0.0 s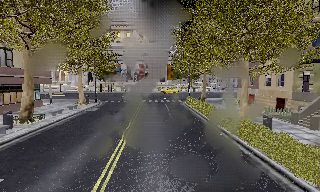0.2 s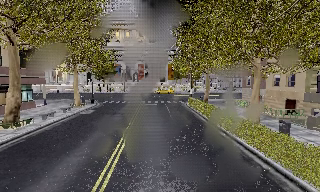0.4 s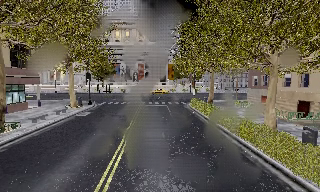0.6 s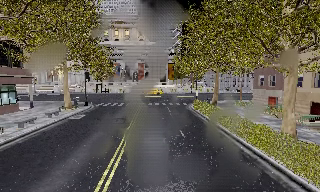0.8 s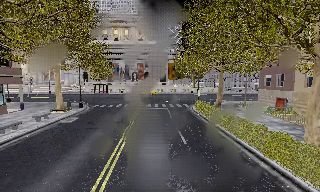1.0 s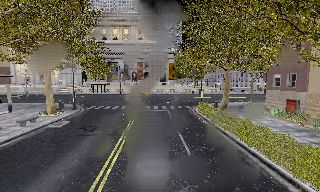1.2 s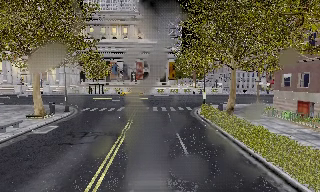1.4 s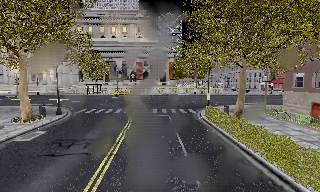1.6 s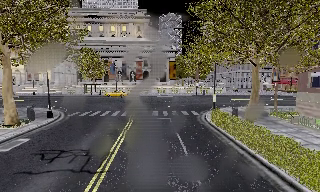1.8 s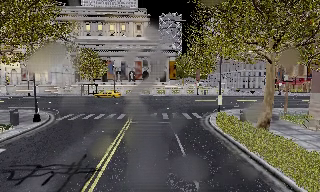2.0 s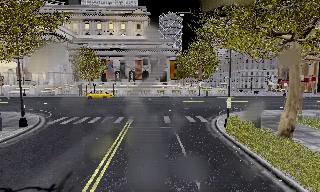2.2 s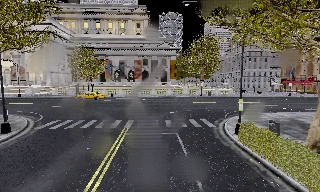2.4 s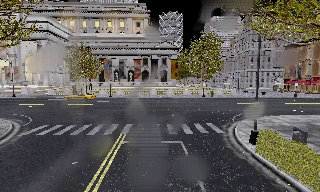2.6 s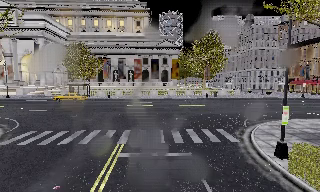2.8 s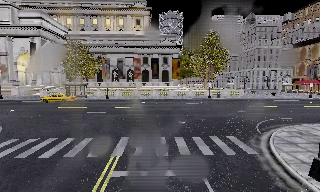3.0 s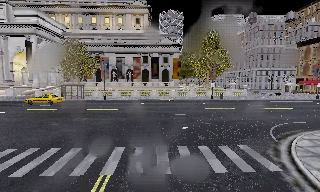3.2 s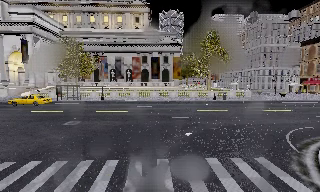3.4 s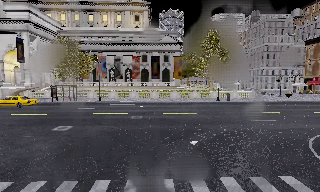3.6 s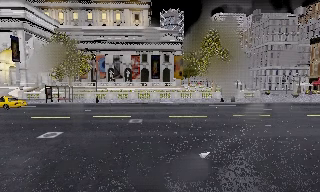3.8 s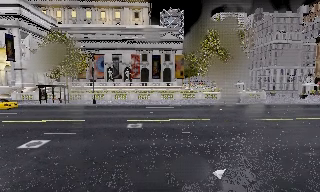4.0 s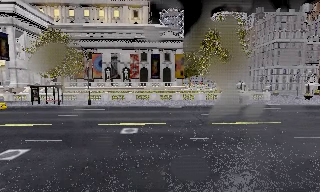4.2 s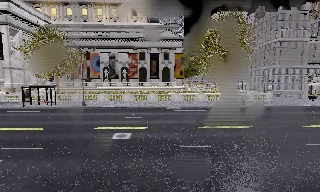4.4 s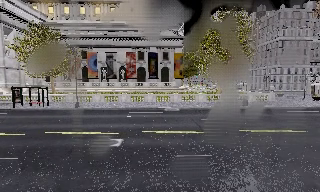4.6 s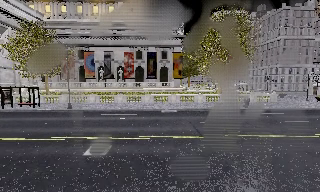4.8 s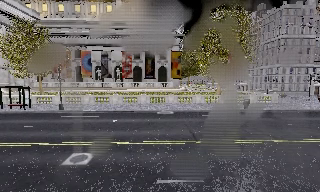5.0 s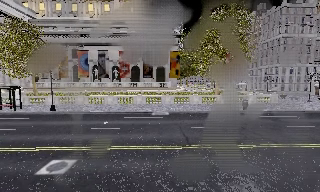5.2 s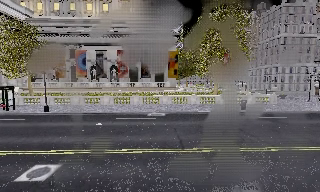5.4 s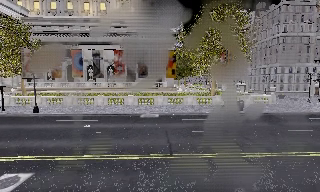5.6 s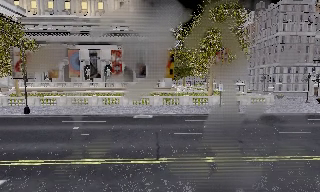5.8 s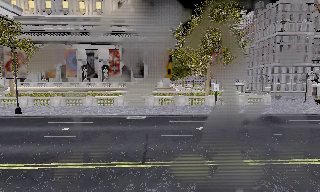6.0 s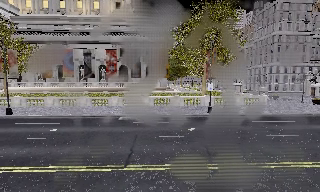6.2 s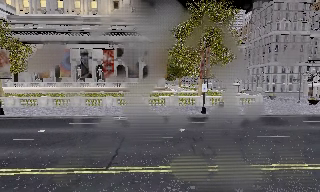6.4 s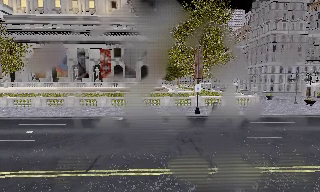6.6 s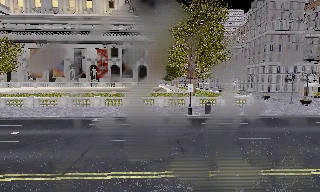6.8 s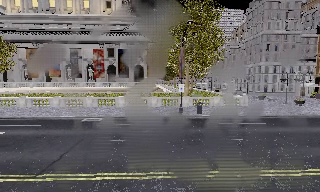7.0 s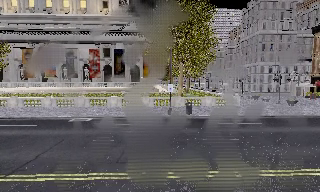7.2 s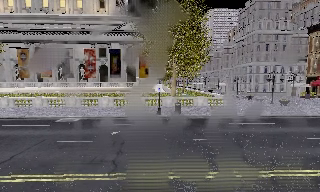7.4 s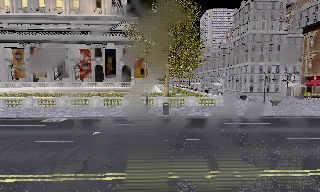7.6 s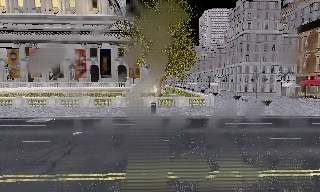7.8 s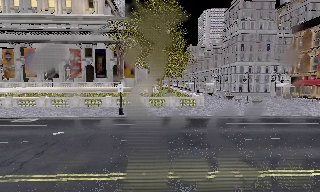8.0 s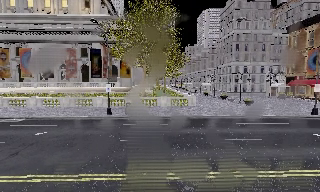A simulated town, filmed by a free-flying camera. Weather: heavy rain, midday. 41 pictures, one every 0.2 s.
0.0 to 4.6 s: The camera travels forward, about 30 m, so what stands in front looms larger.
4.6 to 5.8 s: The camera travels to its right and forward, about 4.5 m, so close, fixed things drift to the left.
5.8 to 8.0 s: The camera travels to its right, about 11 m, so close, fixed things drift to the left. It gains speed.
The film runs forward here.
